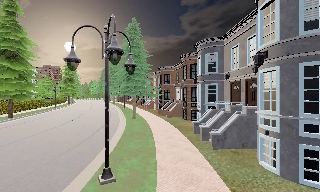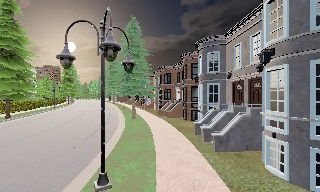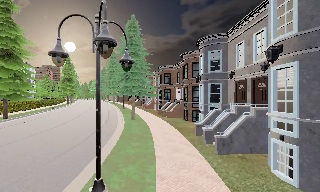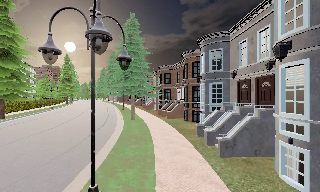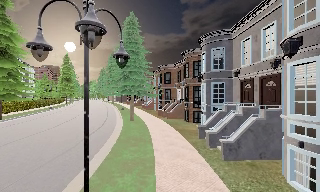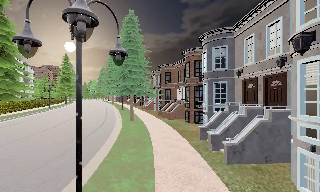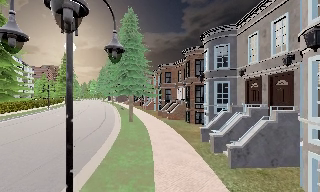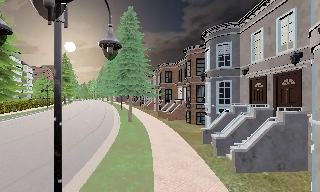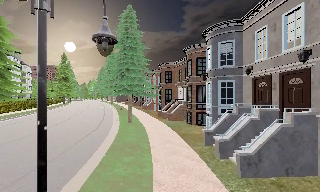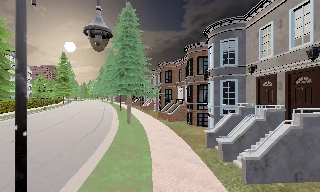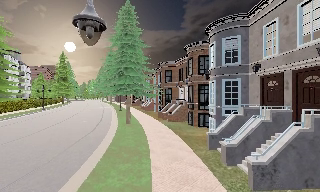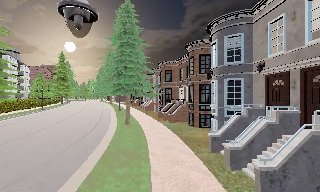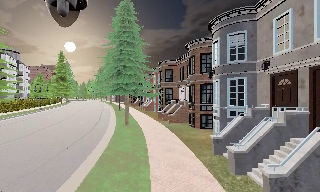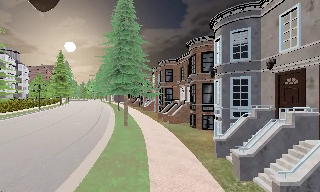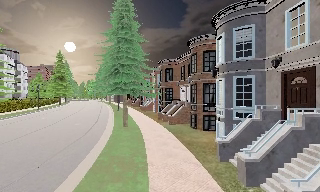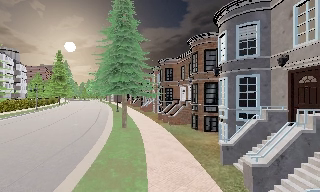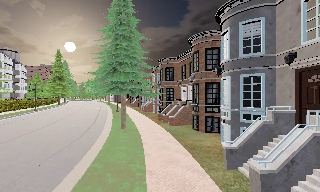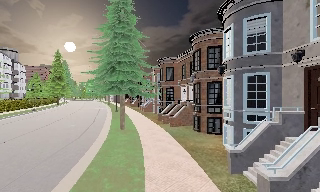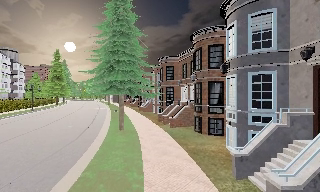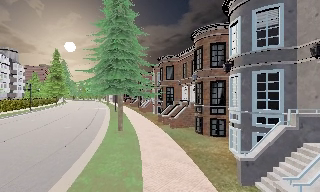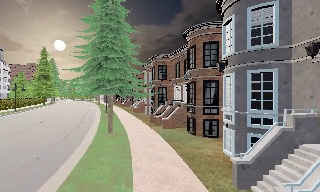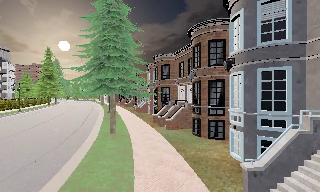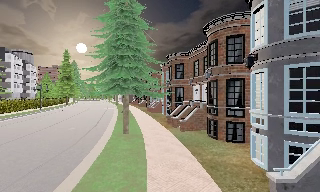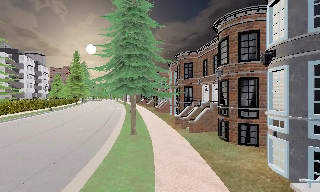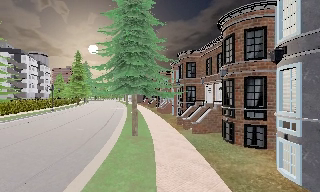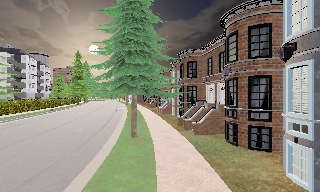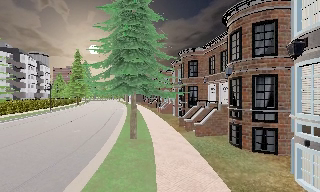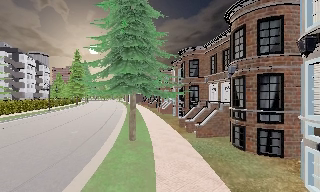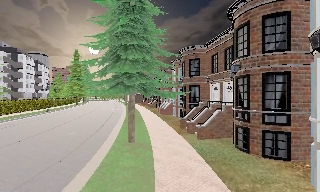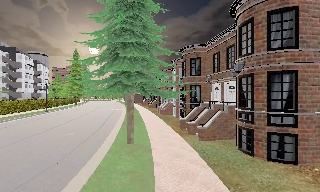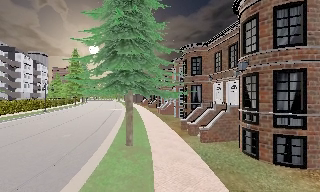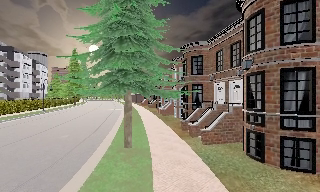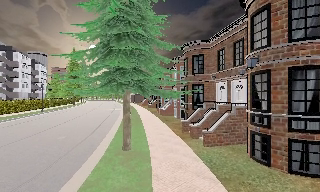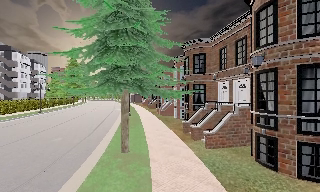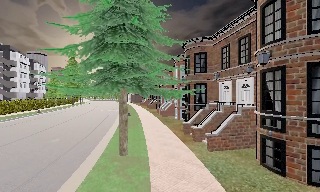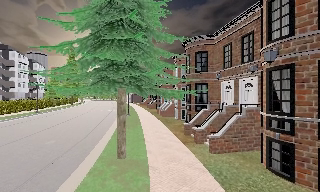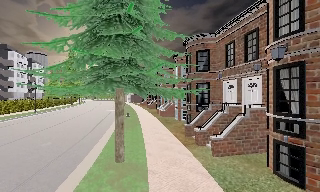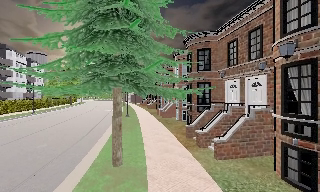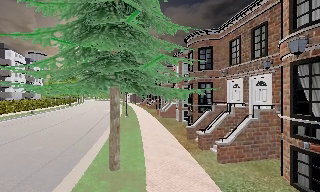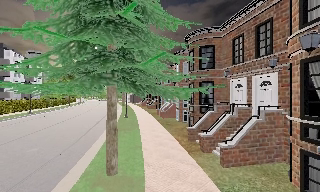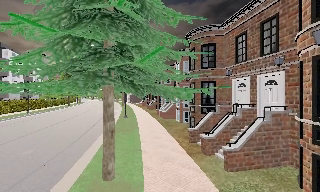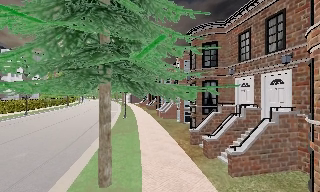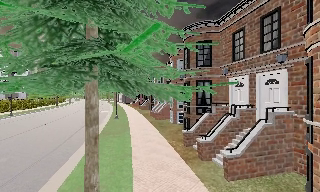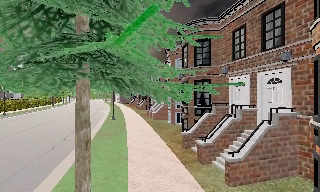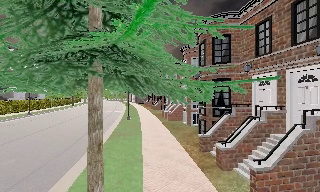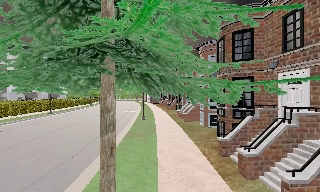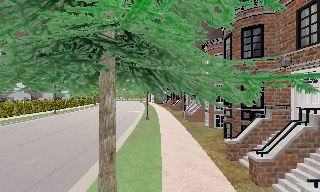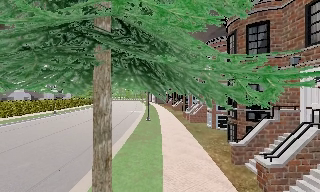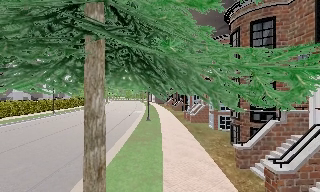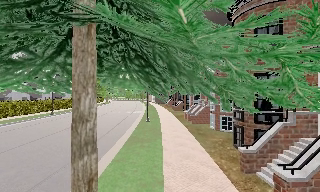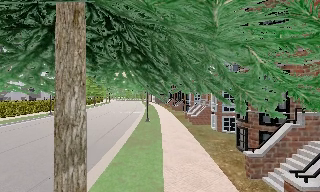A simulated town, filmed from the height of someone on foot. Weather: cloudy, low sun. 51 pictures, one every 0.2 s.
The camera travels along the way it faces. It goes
forward.
0.0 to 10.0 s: The camera pans to its left, which is counterclockwise from overhead, by about 15 degrees. It travels forward, about 17 m, so what stands in front looms larger.
The film runs forward here.
